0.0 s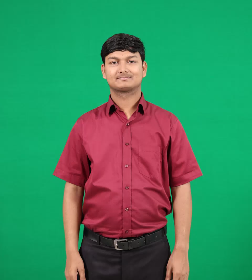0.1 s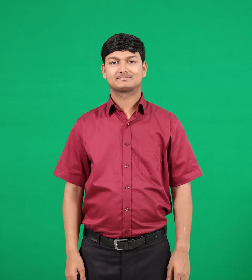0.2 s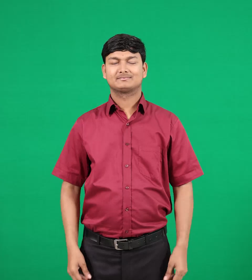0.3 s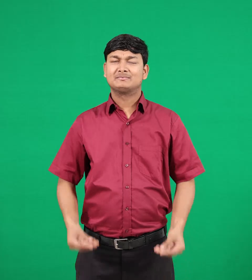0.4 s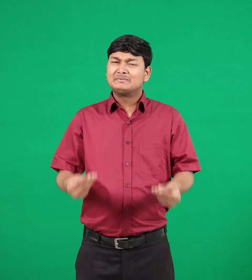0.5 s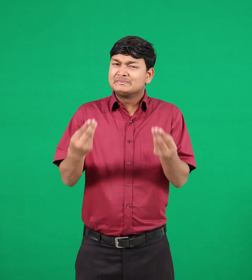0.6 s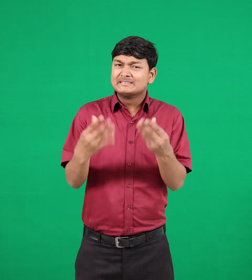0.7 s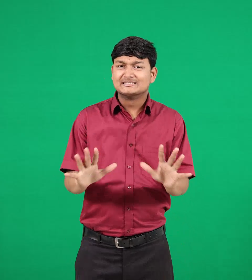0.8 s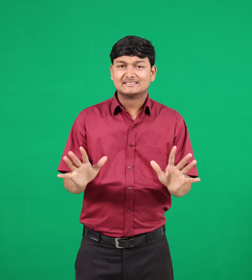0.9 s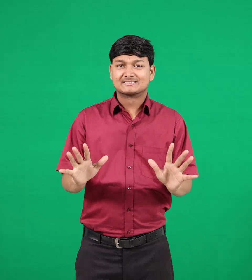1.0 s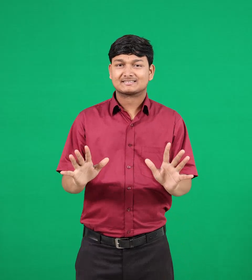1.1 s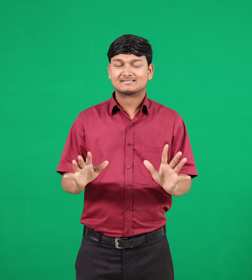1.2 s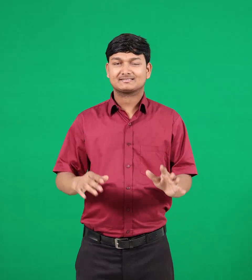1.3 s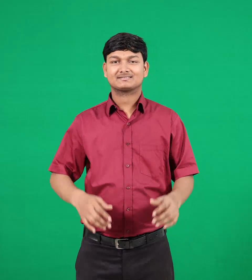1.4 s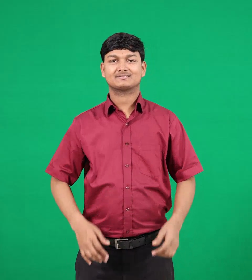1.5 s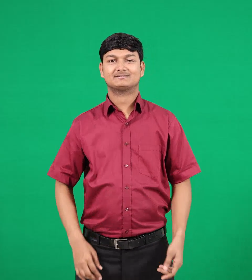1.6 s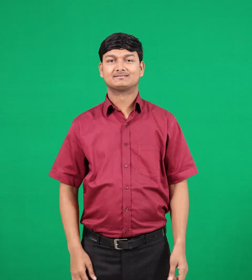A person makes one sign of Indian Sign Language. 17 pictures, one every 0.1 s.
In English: waste
